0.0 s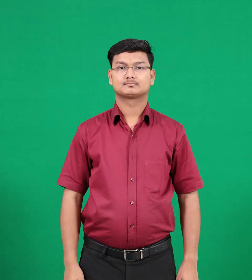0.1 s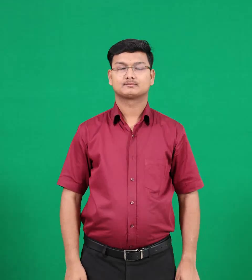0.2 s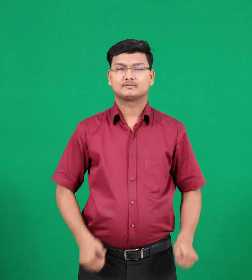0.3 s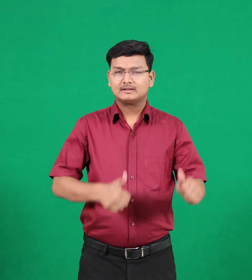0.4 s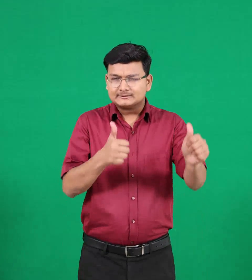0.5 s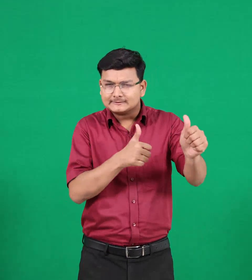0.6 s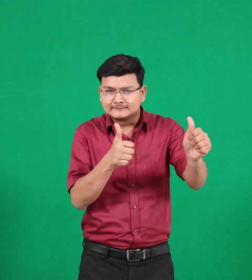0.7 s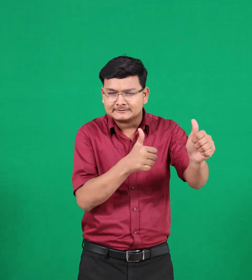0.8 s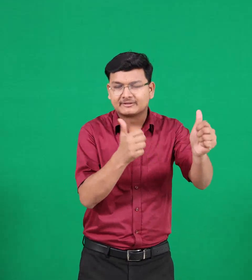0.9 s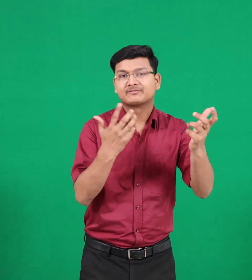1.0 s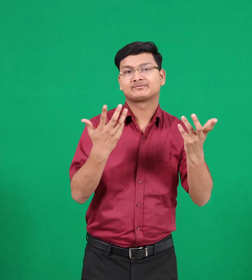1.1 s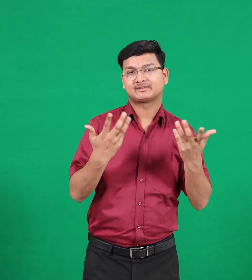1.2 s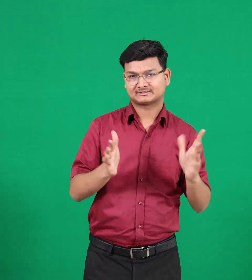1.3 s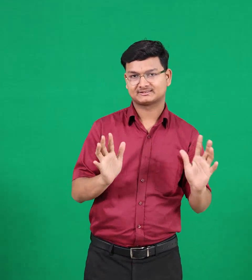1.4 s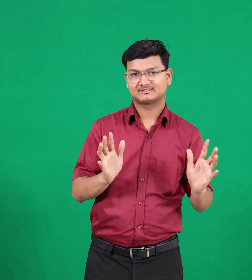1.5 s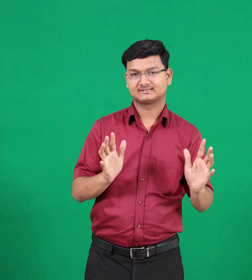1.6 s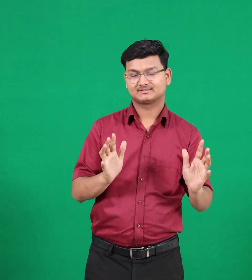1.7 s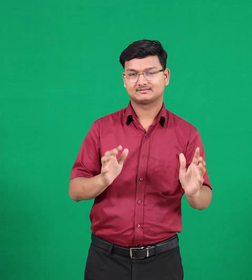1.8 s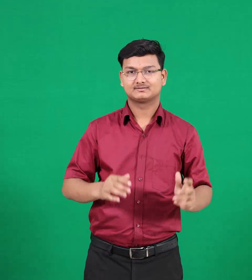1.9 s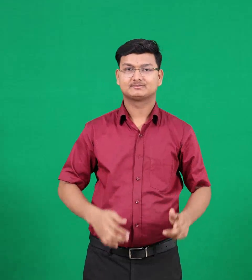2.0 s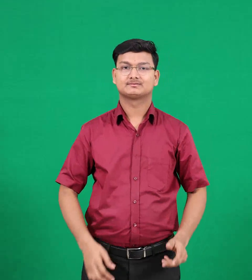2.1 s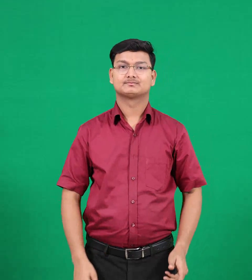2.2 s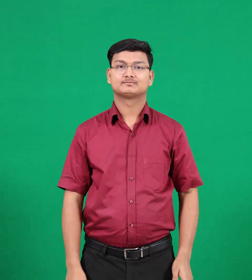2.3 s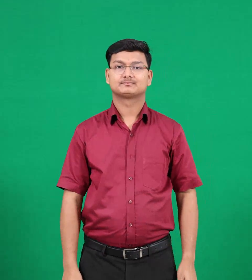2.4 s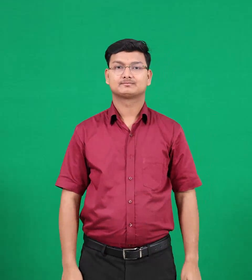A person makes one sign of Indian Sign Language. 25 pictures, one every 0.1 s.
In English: chased
